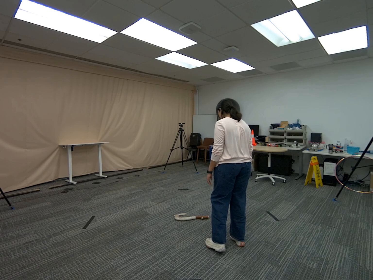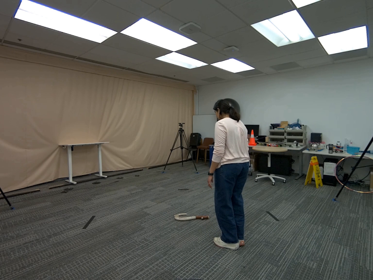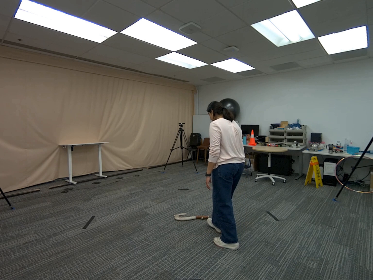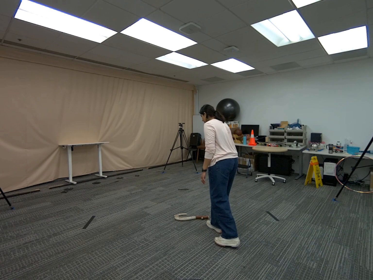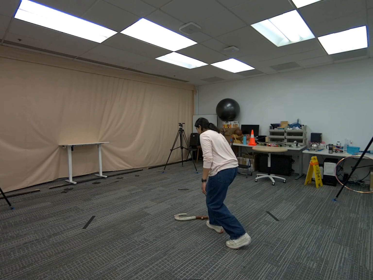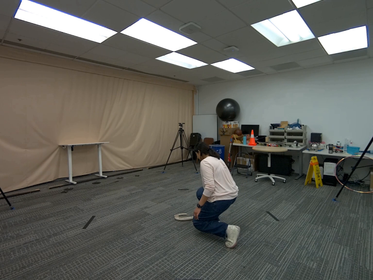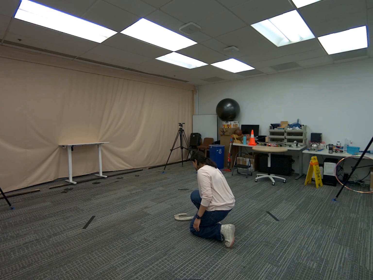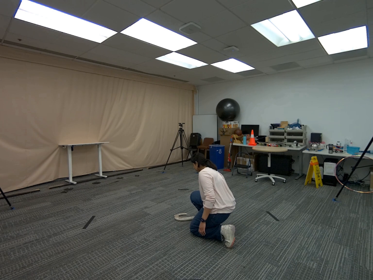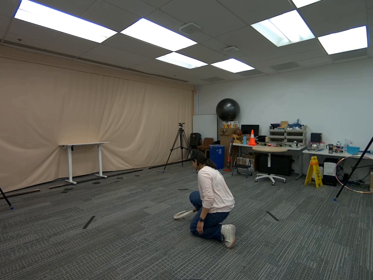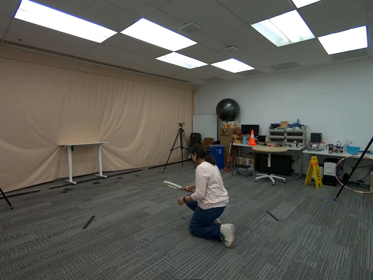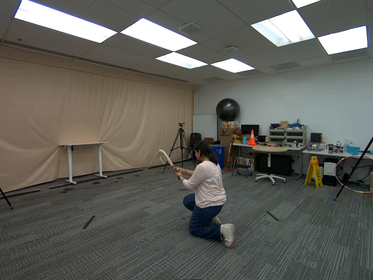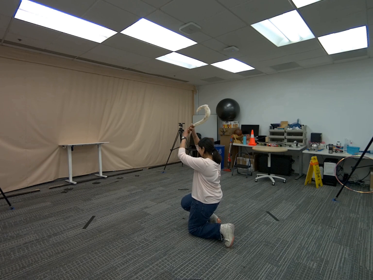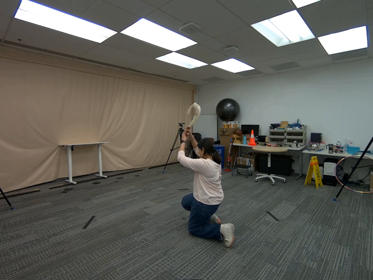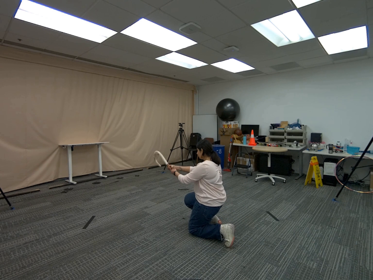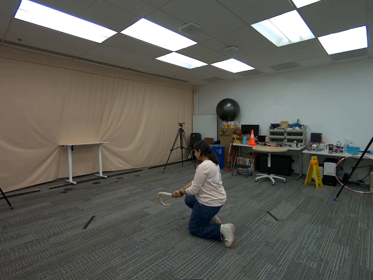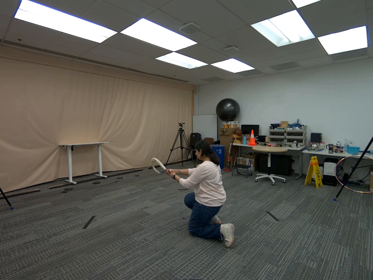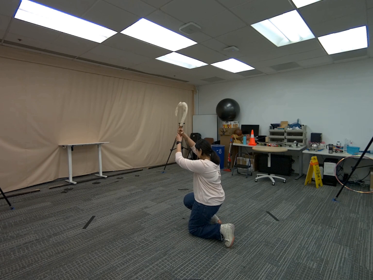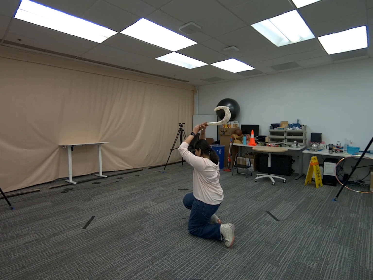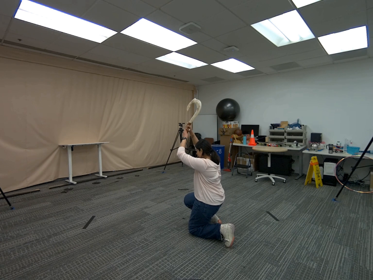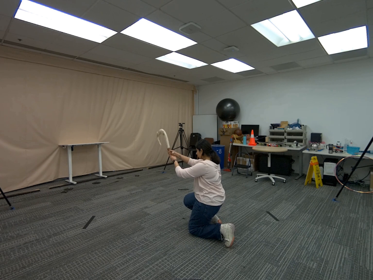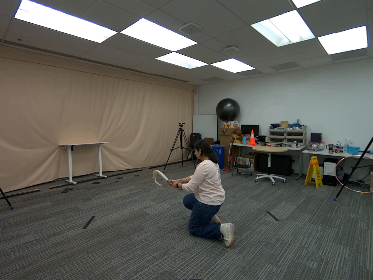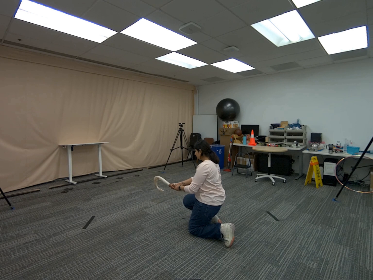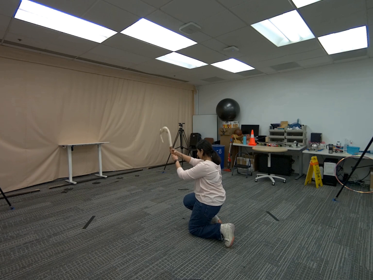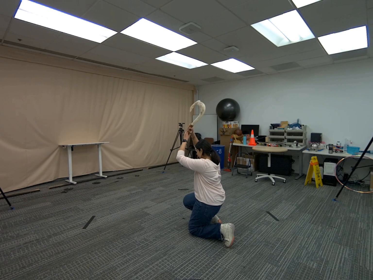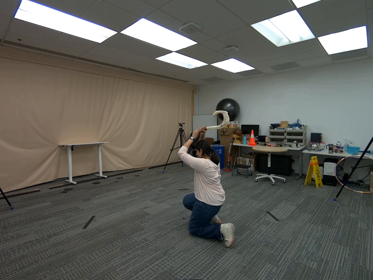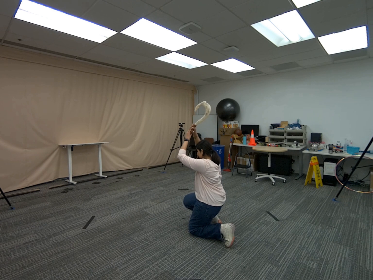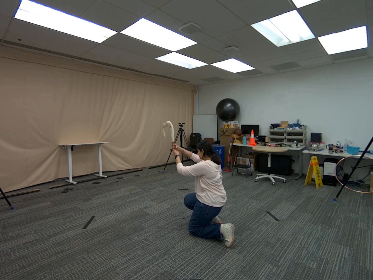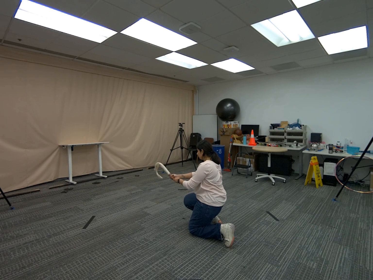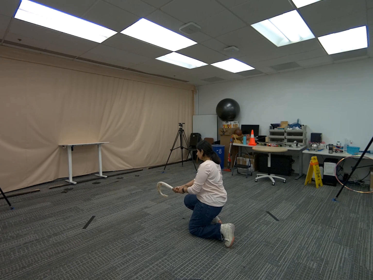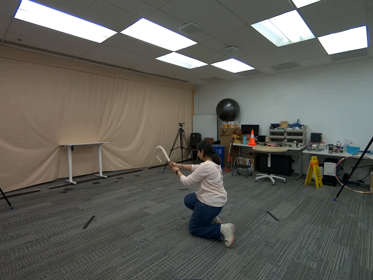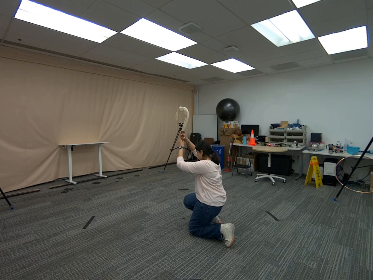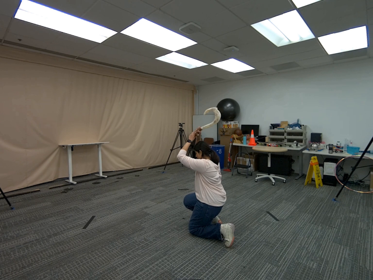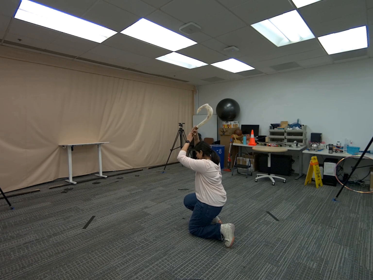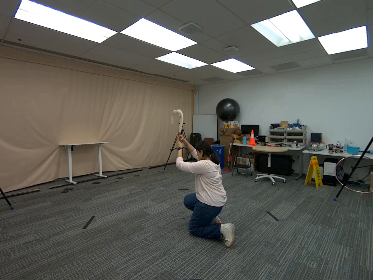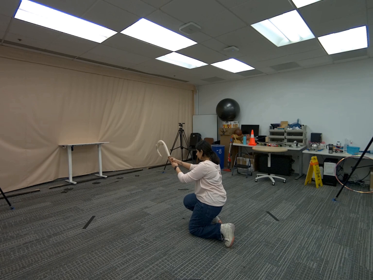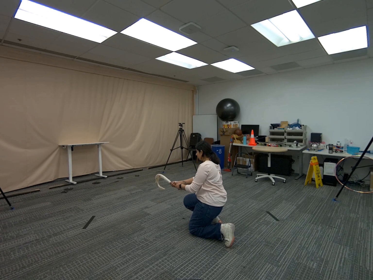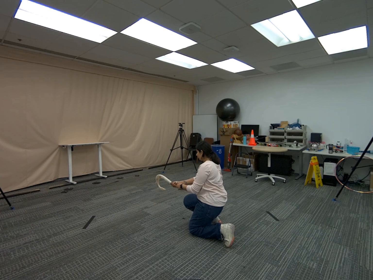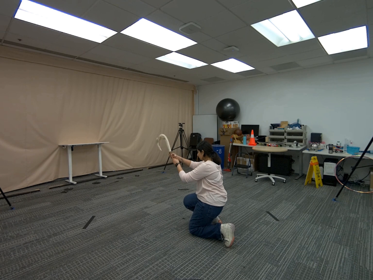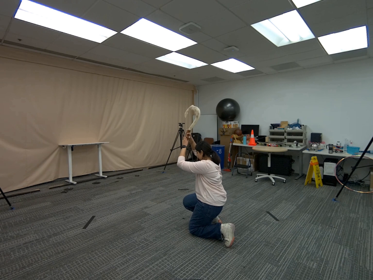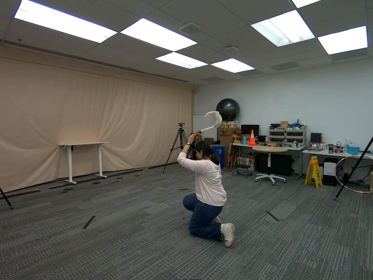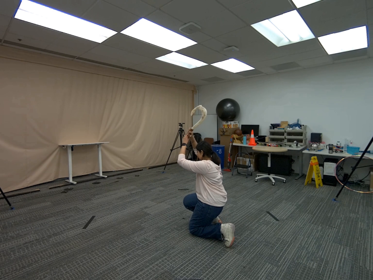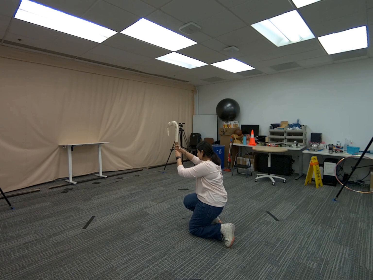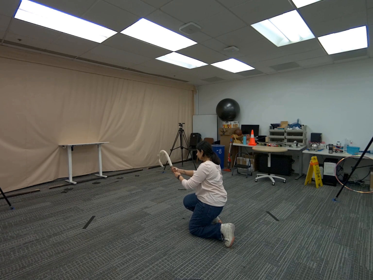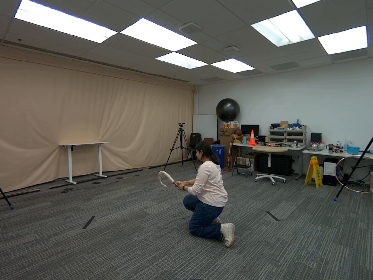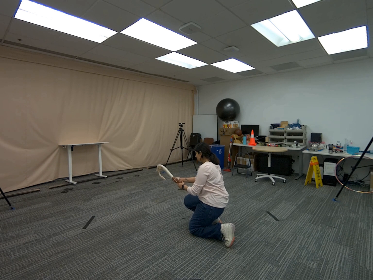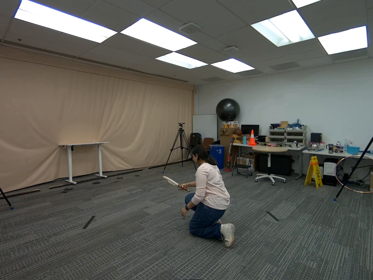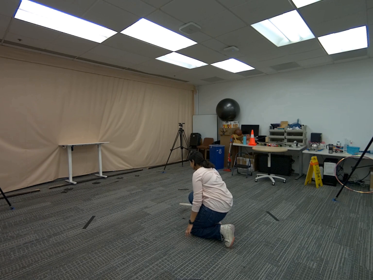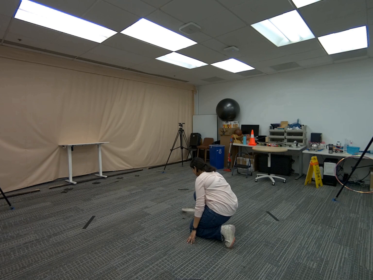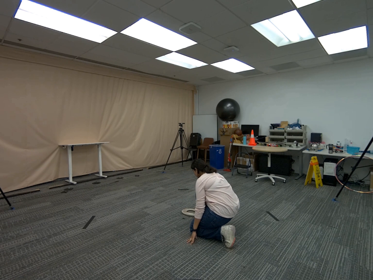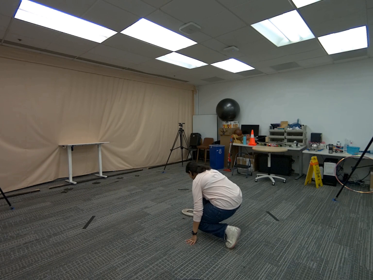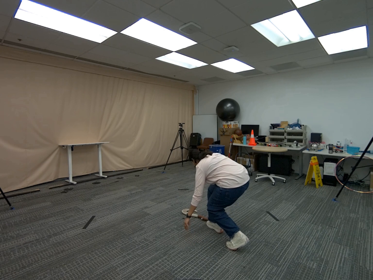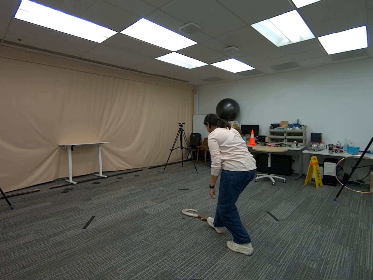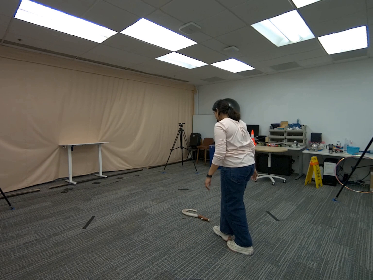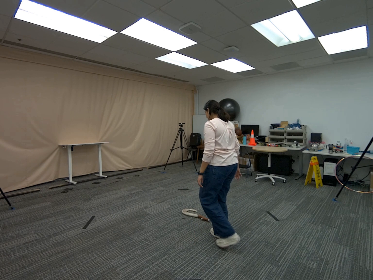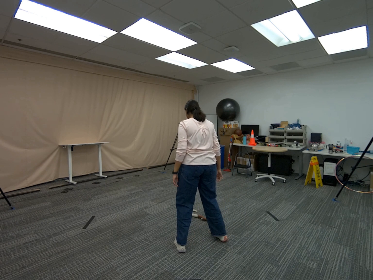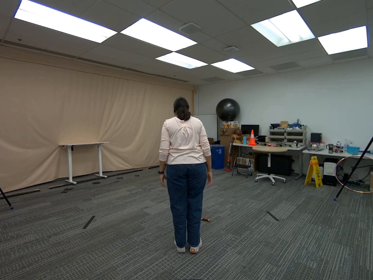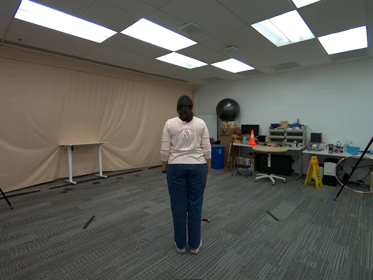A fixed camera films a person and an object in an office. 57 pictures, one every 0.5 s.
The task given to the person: Walk over to the Big Fish Hook and kneel on one knee and grasp the Big Fish Hook using one hand only. Bring the Big Fish Hook infront of you and using now both hands swing the Big Fish Hook up and then down. Continue until the end of the sequence and place the Big Fish Hook on the ground.
